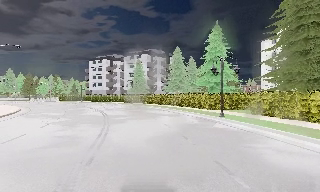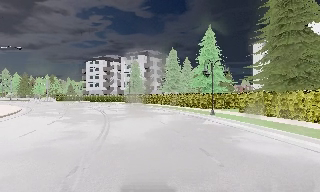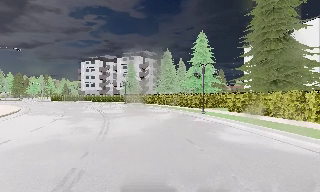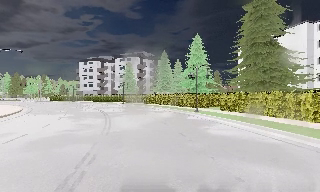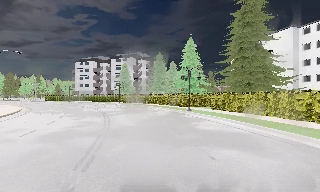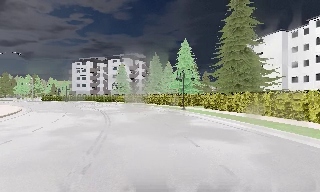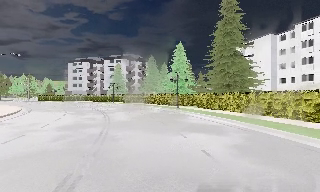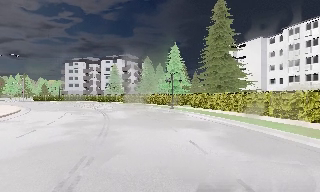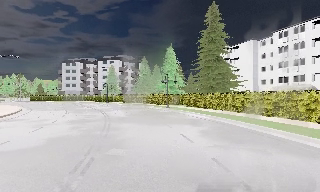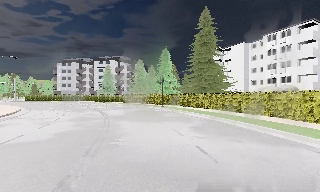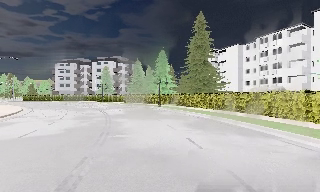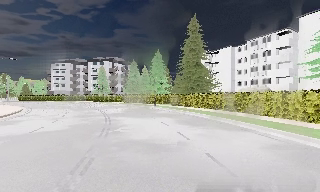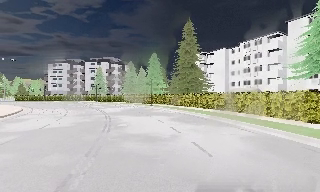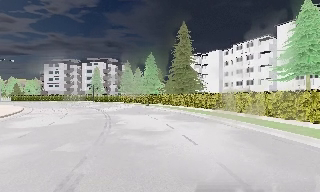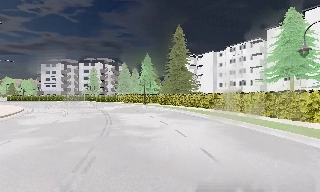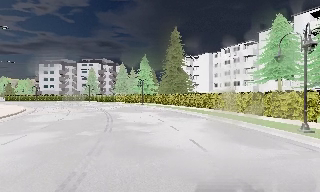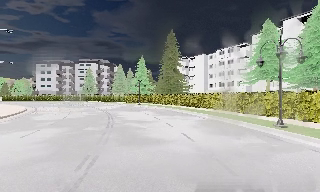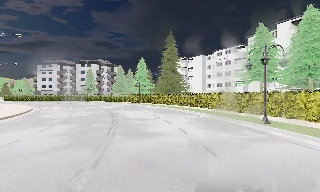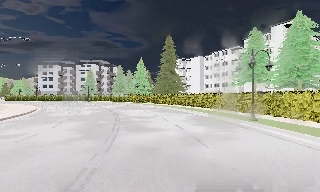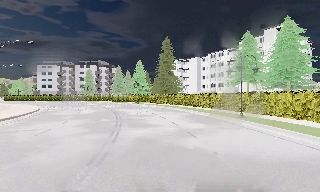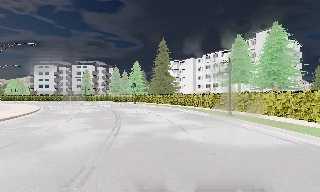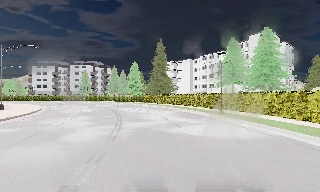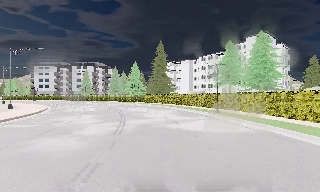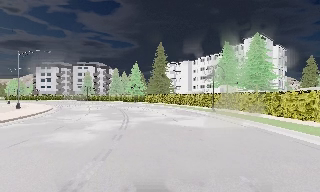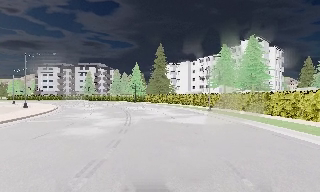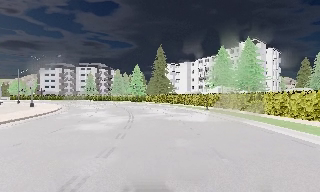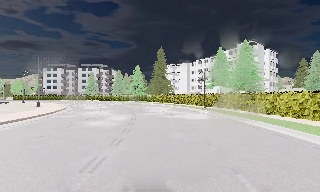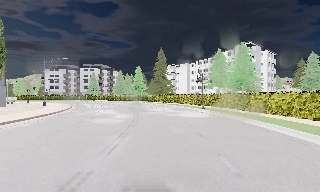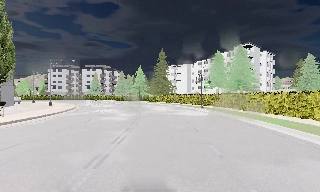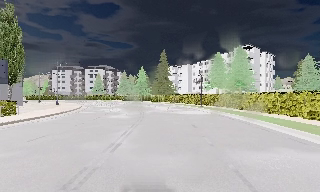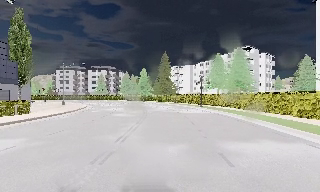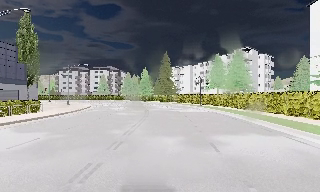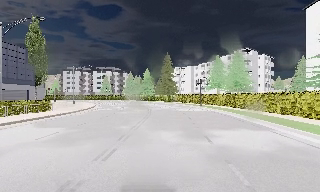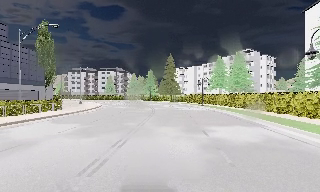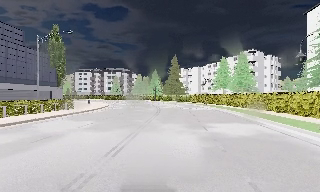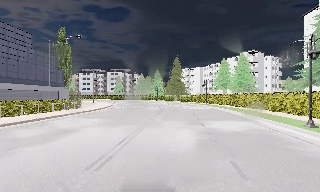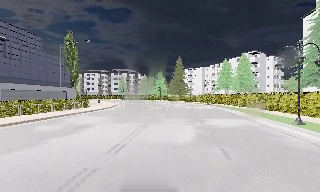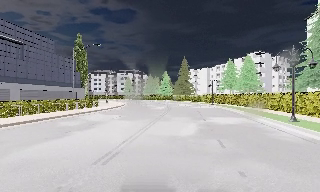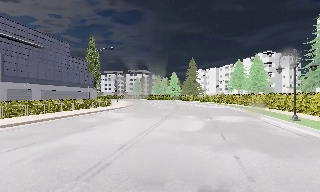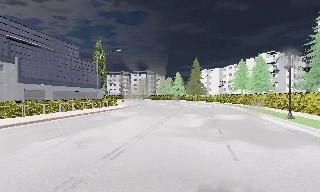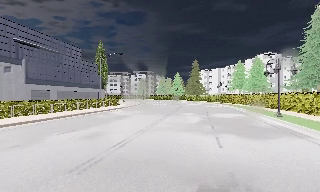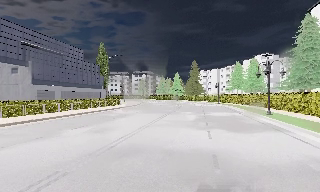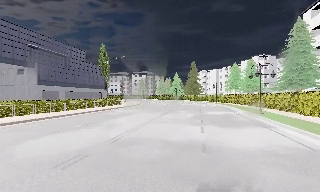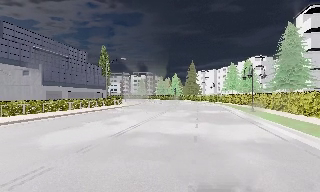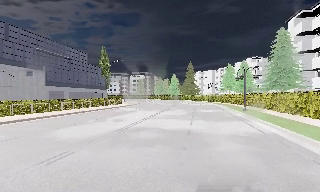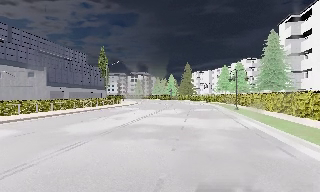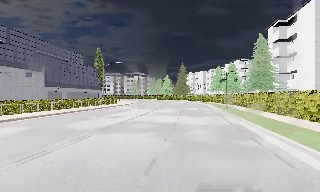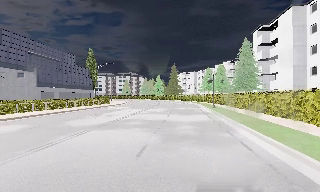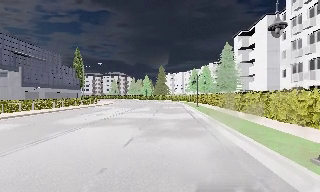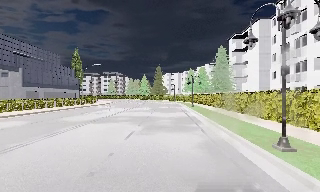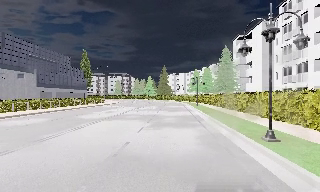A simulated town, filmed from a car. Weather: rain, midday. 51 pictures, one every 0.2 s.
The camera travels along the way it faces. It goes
backward.
0.0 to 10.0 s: The scene slides to the left, as the camera pans about 20 degrees to its right. It travels backward, about 55 m, so what stands in front gets smaller.
The film runs backward here.
